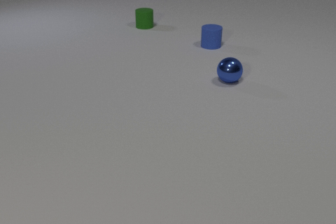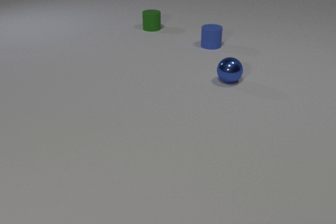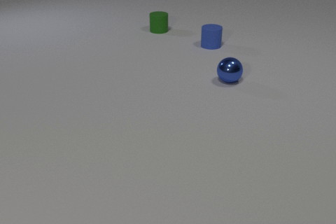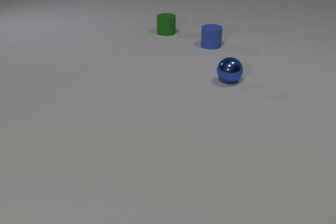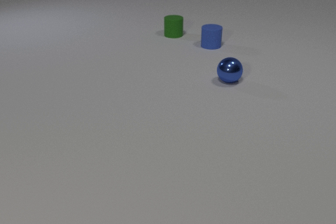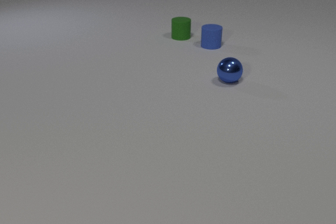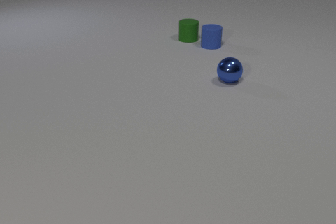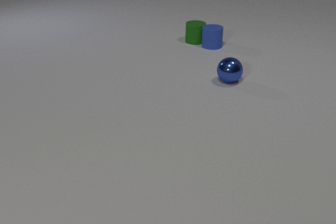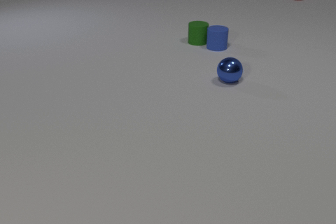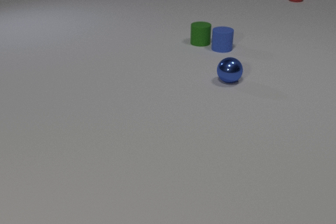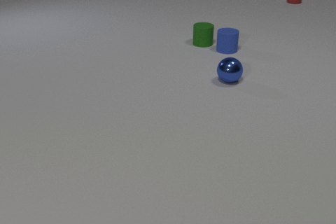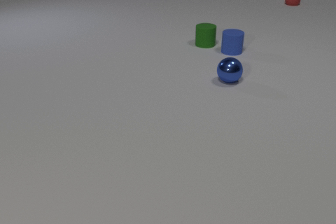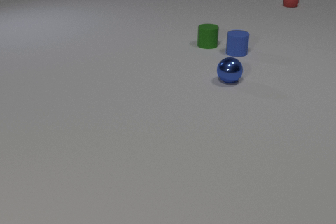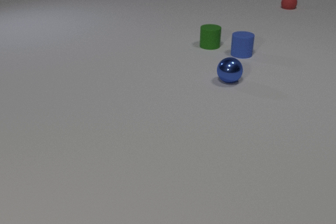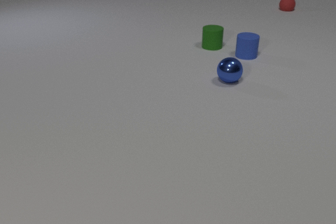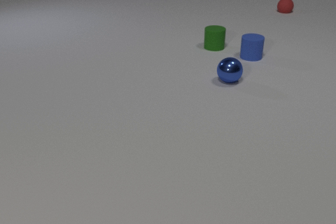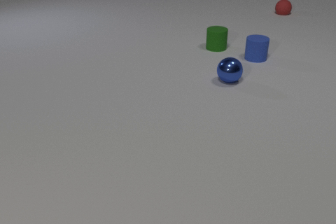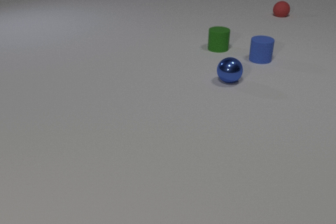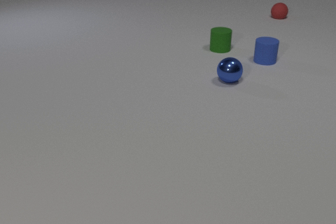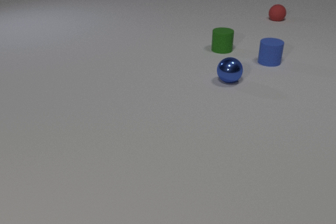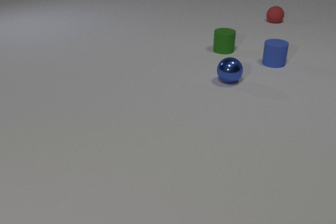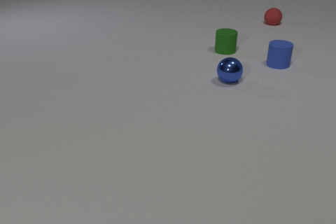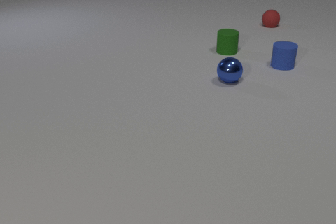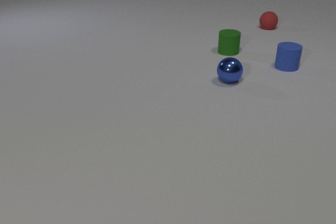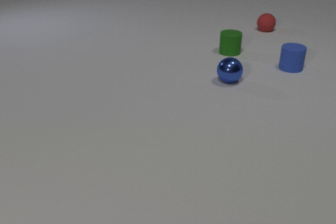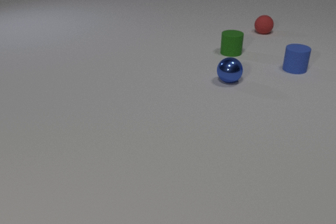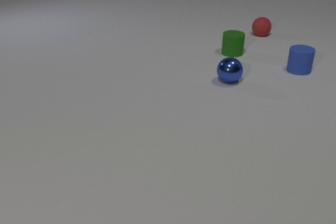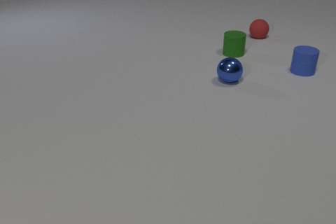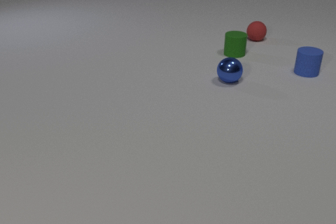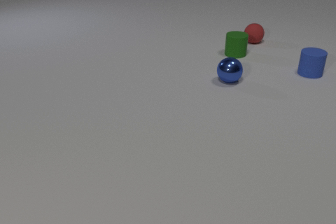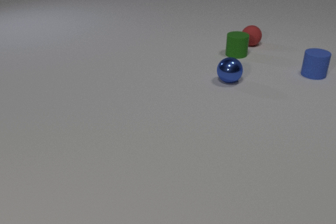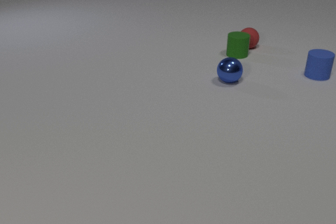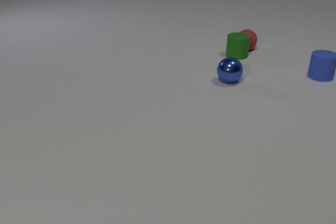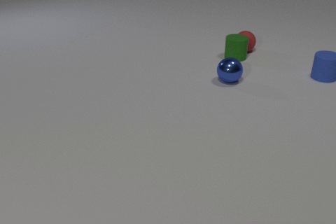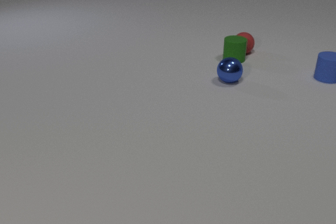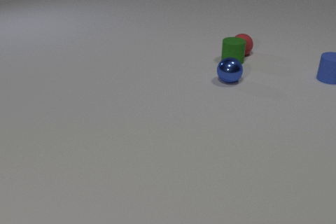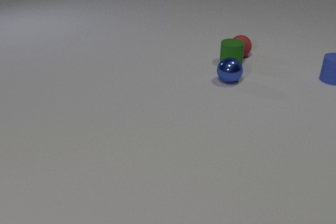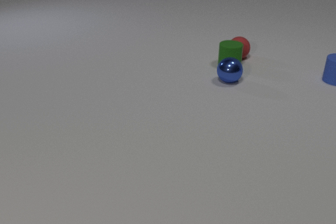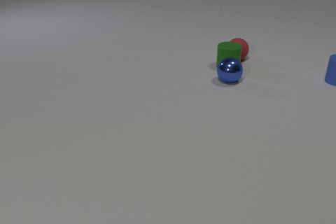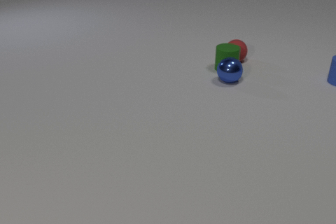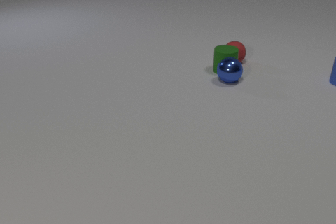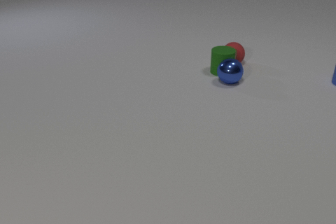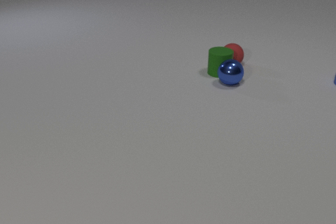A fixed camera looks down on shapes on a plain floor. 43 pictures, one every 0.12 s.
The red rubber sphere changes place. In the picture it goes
toward the camera.
The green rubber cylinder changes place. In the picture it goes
toward the camera.
0.00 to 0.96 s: The green rubber cylinder slides to the right and toward the camera. The blue rubber cylinder slides to the right. The red rubber sphere comes in at the top edge, rolls toward the camera. The green rubber cylinder and the blue rubber cylinder collide.
0.96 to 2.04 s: The green rubber cylinder slides to the right and toward the camera. The blue rubber cylinder slides to the right and toward the camera. The red rubber sphere rolls toward the camera.
2.04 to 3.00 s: The green rubber cylinder slides to the right and toward the camera. The blue rubber cylinder slides to the right and toward the camera. The red rubber sphere rolls toward the camera.
3.00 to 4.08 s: The green rubber cylinder slides toward the camera. The blue rubber cylinder slides to the right. The red rubber sphere rolls toward the camera. The green rubber cylinder and the red rubber sphere collide.
4.08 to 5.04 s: The green rubber cylinder slides toward the camera. The blue rubber cylinder slides to the right. The red rubber sphere rolls toward the camera. The green rubber cylinder and the blue metal sphere collide.
Are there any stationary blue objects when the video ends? no.
What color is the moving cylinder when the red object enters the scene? green.
What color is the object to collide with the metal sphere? green.
